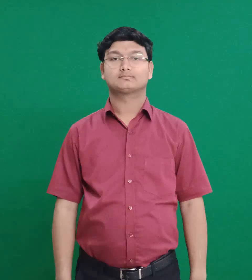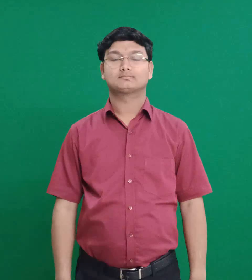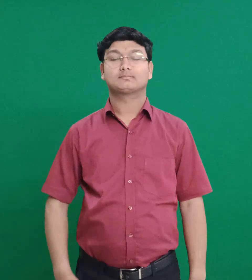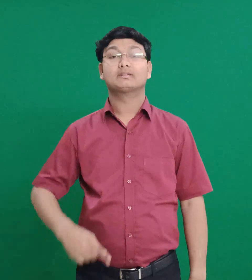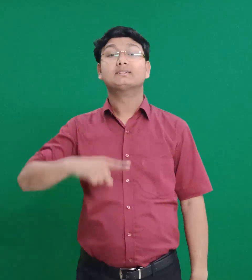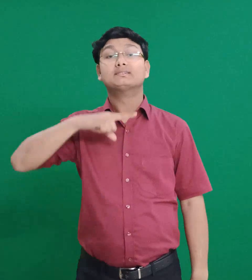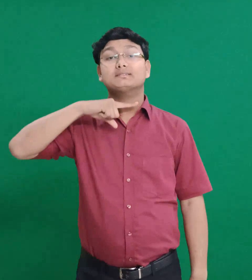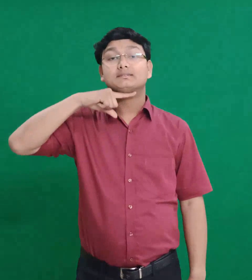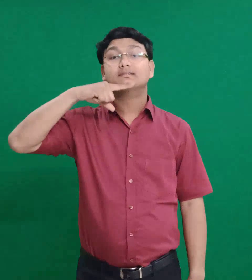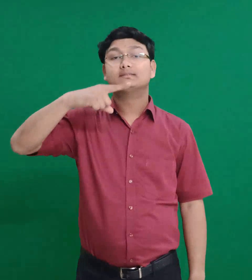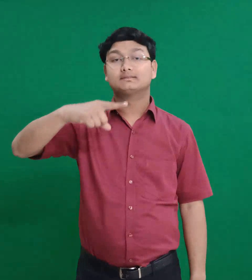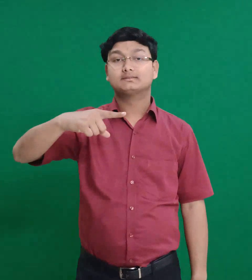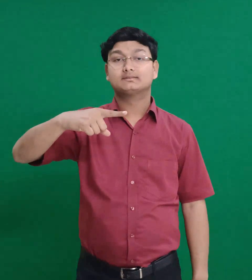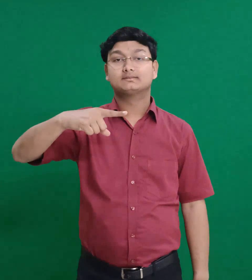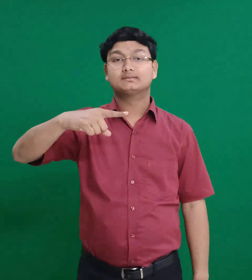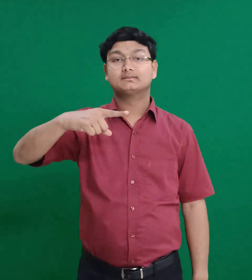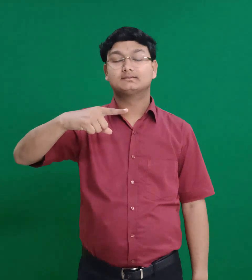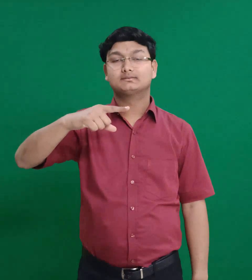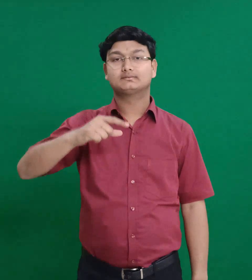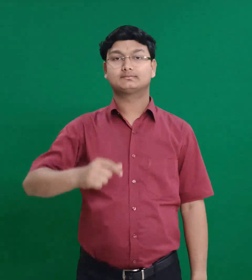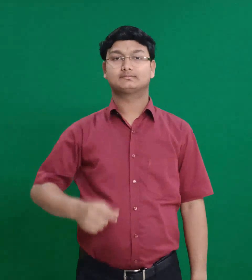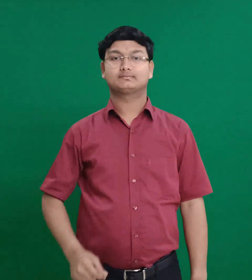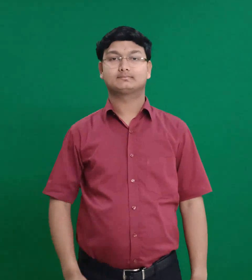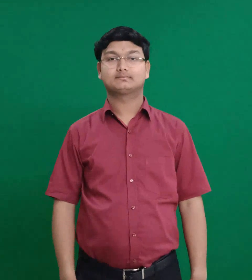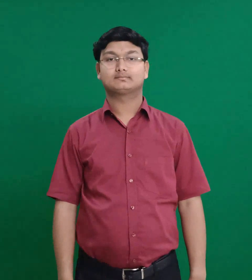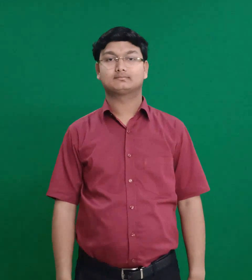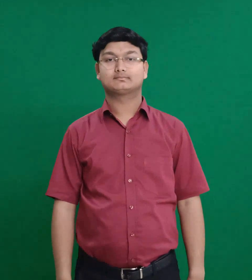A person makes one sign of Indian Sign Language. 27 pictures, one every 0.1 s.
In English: philistia
